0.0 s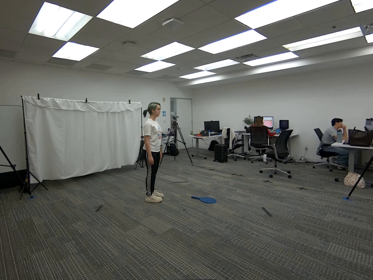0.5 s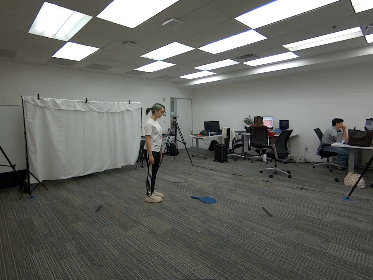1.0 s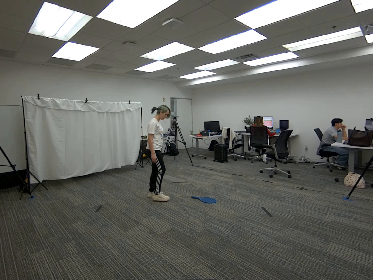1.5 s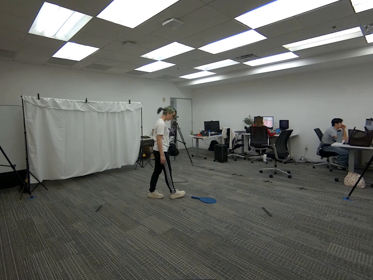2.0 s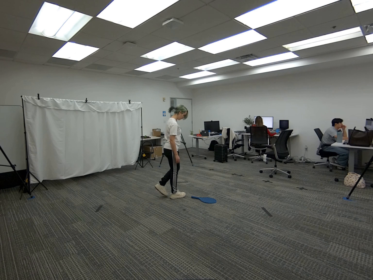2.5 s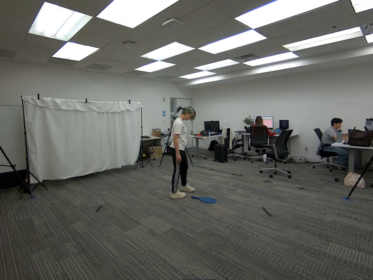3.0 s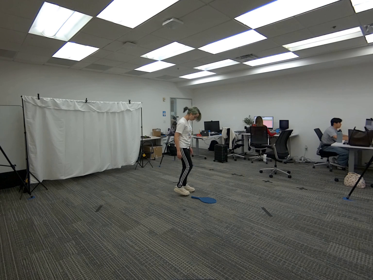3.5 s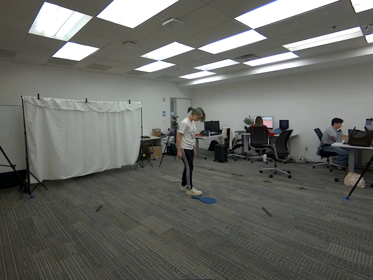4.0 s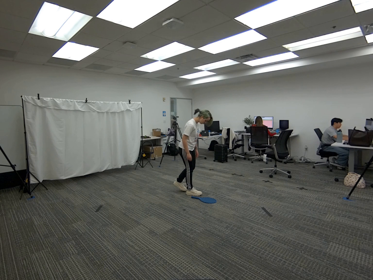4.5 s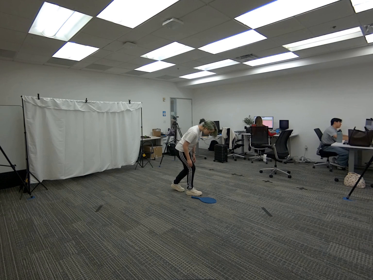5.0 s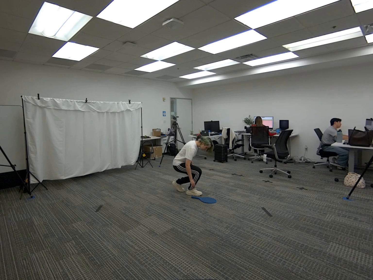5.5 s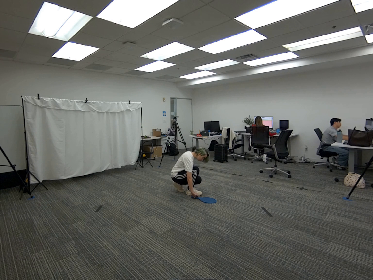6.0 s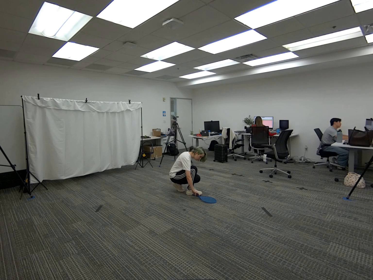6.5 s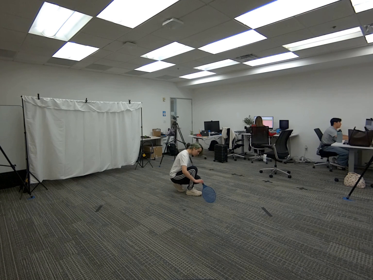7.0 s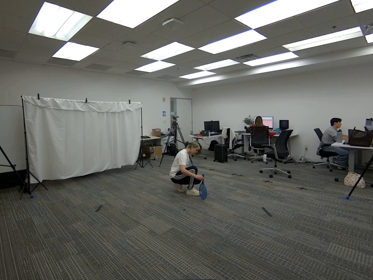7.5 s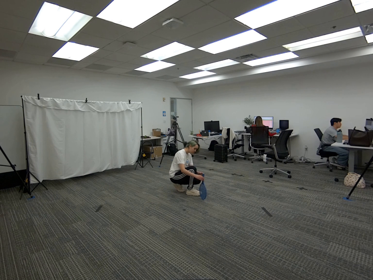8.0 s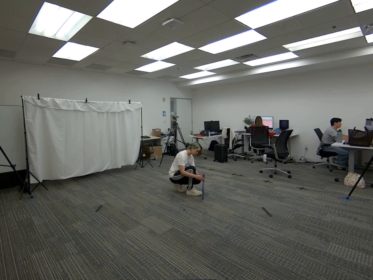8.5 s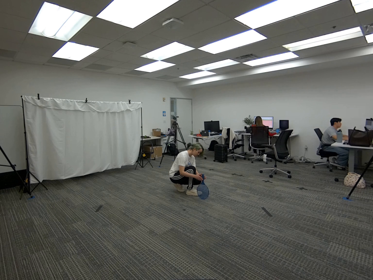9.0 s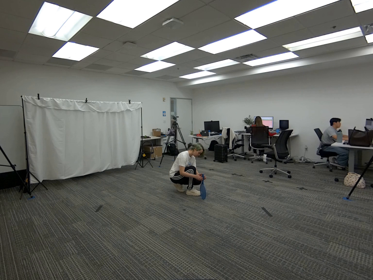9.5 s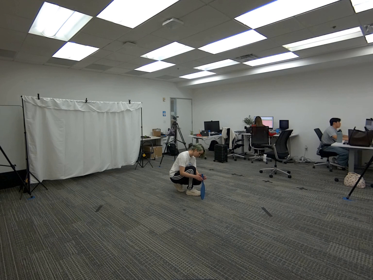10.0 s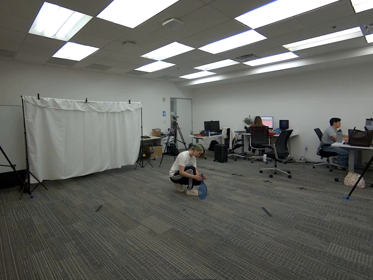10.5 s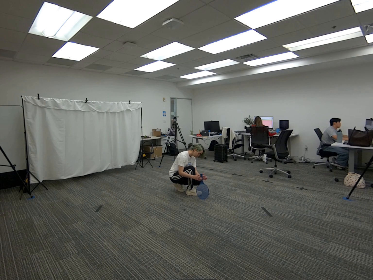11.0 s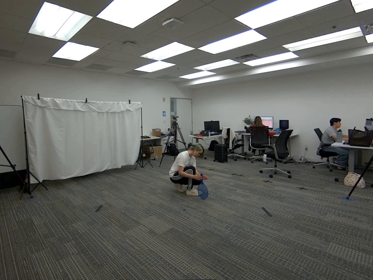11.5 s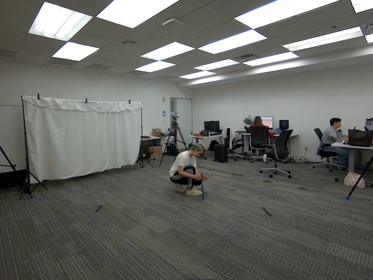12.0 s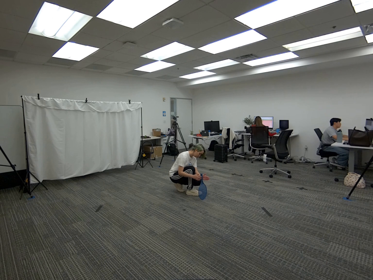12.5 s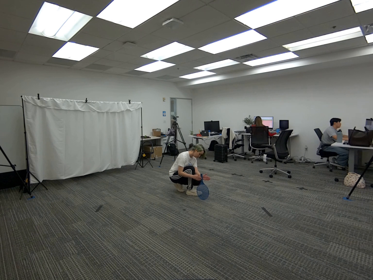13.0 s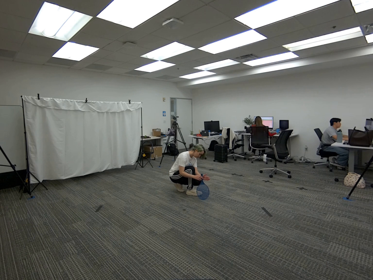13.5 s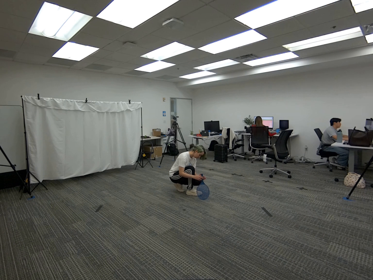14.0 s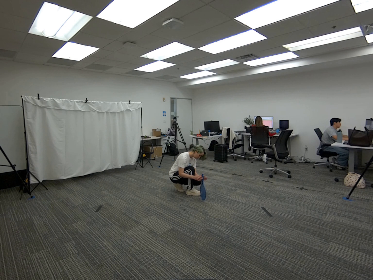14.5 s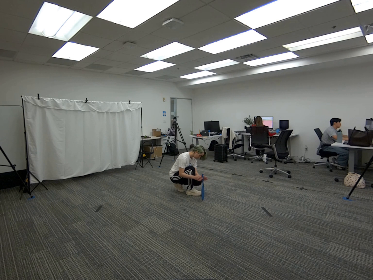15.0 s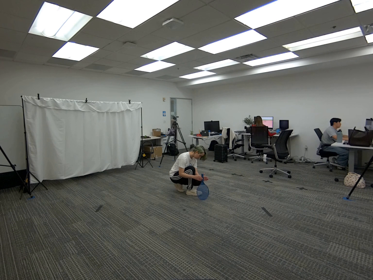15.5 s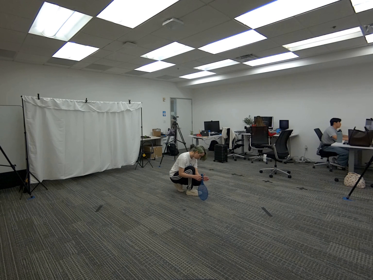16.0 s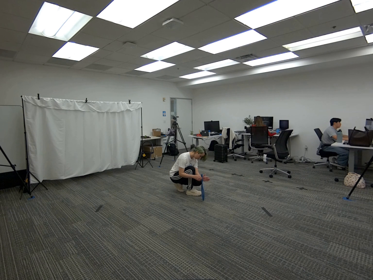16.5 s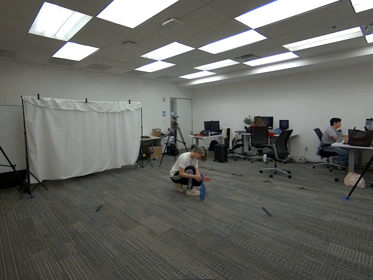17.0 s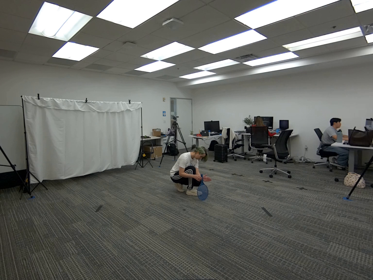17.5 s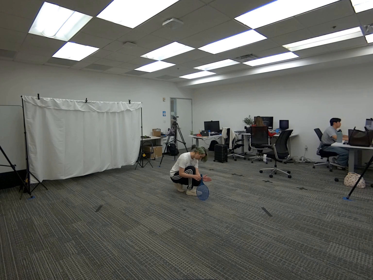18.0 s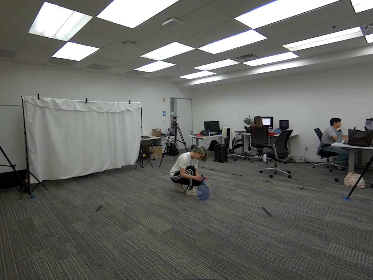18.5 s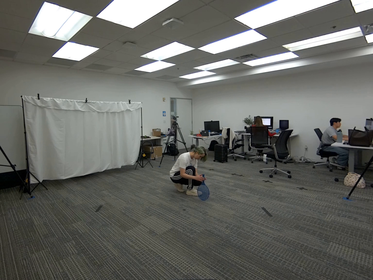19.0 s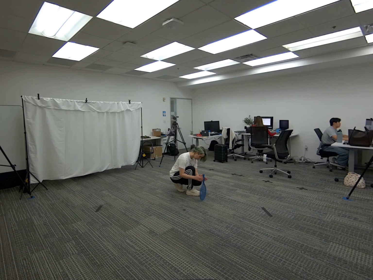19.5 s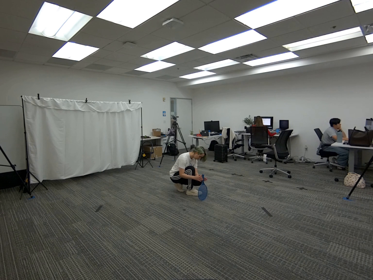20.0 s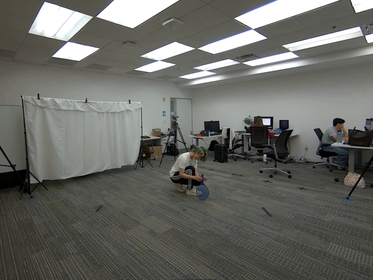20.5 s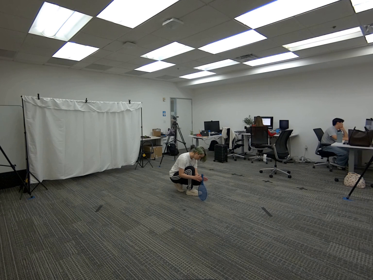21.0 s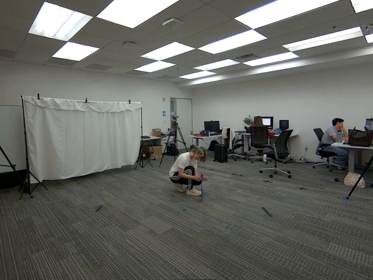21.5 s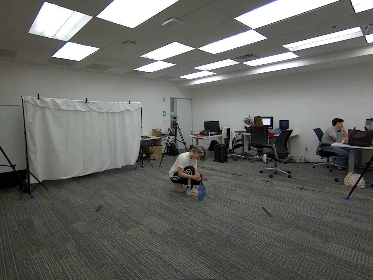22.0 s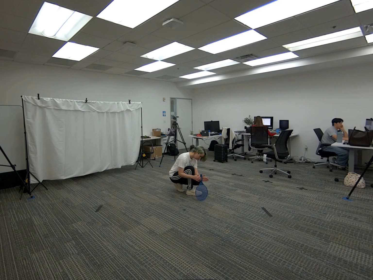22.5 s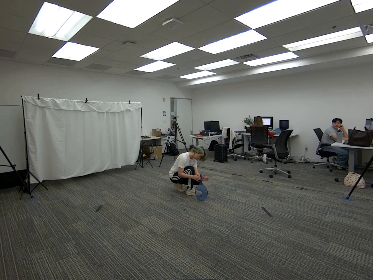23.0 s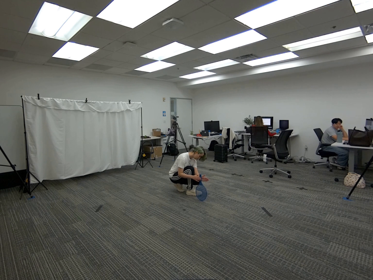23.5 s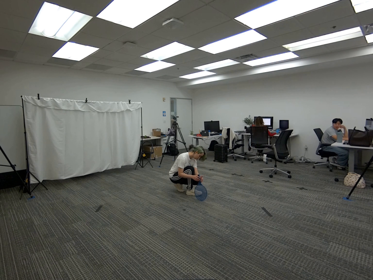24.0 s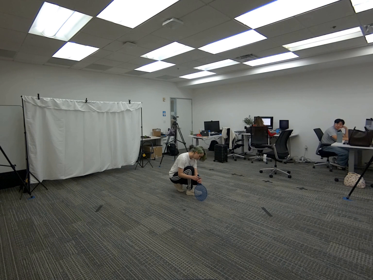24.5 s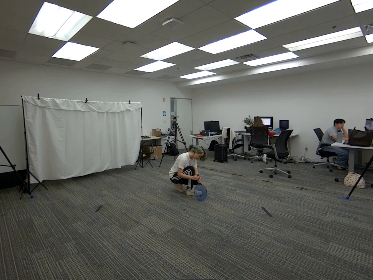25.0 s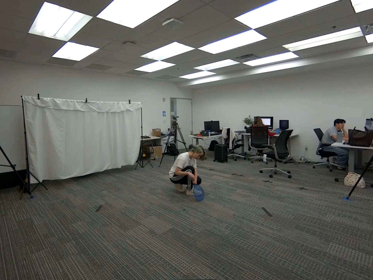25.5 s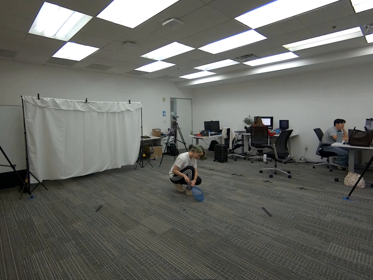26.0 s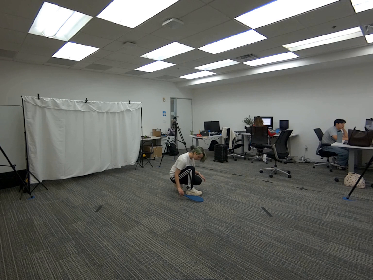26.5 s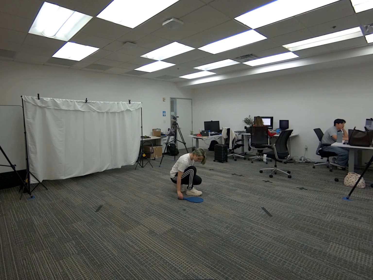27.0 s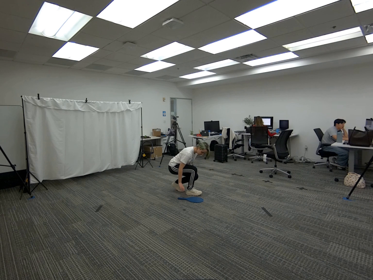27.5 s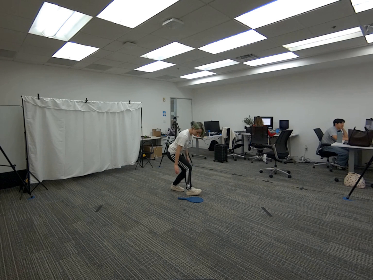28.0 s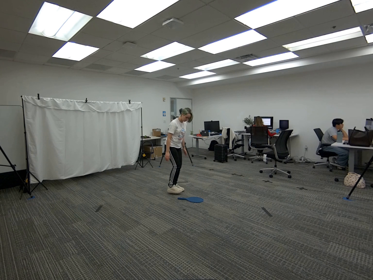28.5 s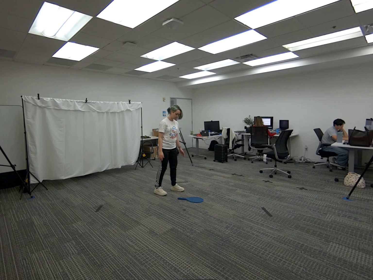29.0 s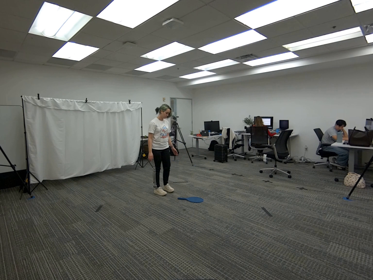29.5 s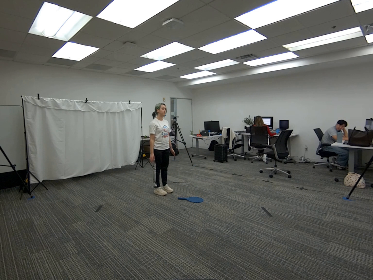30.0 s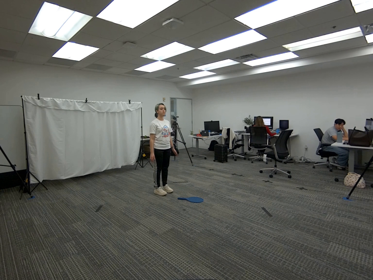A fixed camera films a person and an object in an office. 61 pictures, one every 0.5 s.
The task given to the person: Walk to the tennis racket on the ground and pick it up by the handle. Place the head of the racket on the ground, then use both hands to spin the racket in a circular motion along the ground. When you are finished, place the racket back on the ground.
